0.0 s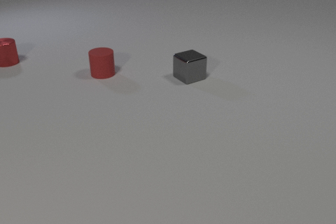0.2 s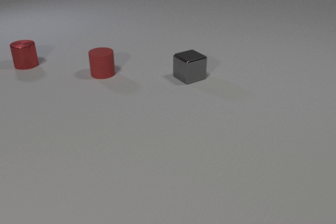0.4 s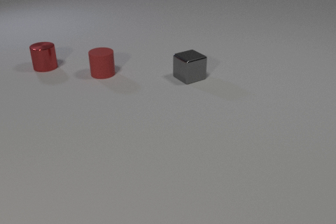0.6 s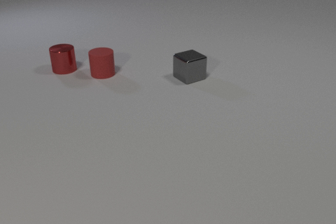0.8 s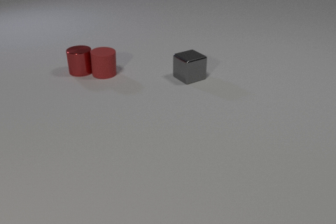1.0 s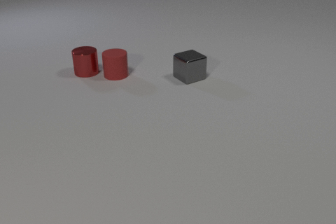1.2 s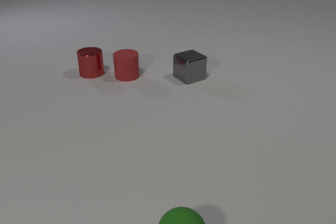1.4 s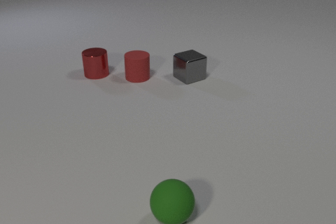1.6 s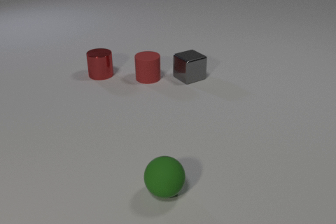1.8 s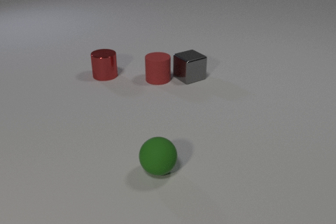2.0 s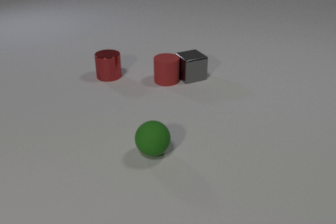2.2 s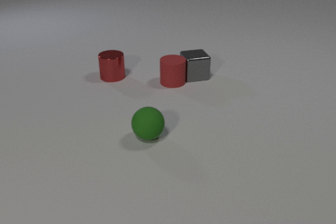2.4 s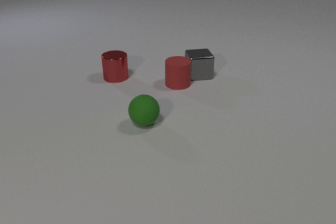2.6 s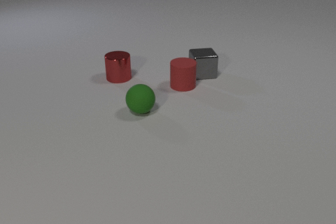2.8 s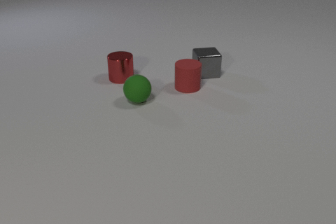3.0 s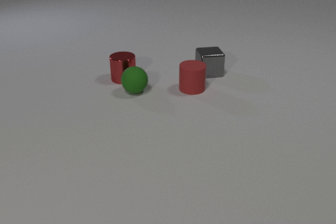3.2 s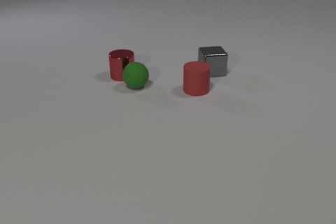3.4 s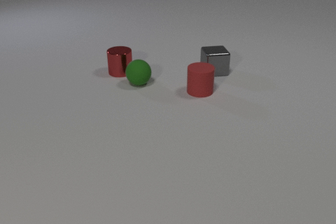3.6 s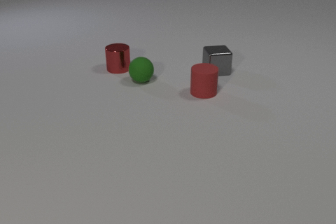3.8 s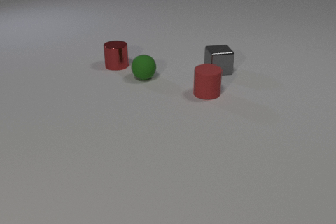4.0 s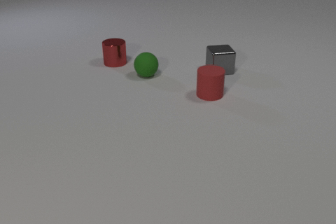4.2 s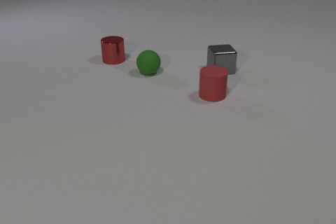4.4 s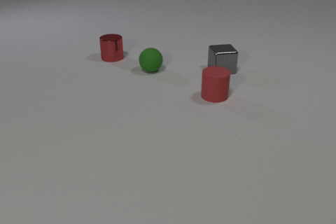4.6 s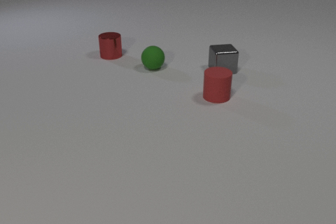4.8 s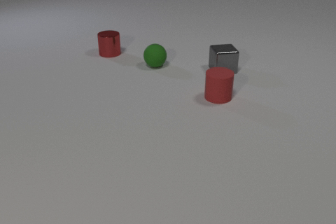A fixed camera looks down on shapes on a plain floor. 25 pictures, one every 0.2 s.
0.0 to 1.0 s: The red metal cylinder slides to the right and toward the camera. The red rubber cylinder slides to the right. The red metal cylinder and the red rubber cylinder collide.
1.0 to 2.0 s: The red metal cylinder slides to the right and toward the camera. The red rubber cylinder slides to the right. The green rubber sphere comes in at the bottom edge, rolls away from the camera. The red rubber cylinder and the gray metal cube collide.
2.0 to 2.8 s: The red metal cylinder slides to the right and toward the camera. The red rubber cylinder slides to the right and toward the camera. The green rubber sphere rolls away from the camera. The gray metal cube slides to the right and away from the camera.
2.8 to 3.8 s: The red metal cylinder slides away from the camera. The red rubber cylinder slides to the right and toward the camera. The green rubber sphere rolls away from the camera. The gray metal cube slides to the right and away from the camera. The red metal cylinder and the green rubber sphere collide.
3.8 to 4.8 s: The red metal cylinder slides away from the camera. The red rubber cylinder slides to the right and toward the camera. The green rubber sphere rolls away from the camera. The gray metal cube moves, and ends about where it began.
Are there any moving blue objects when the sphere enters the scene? no.
What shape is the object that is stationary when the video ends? cube.
What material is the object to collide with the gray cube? rubber.
